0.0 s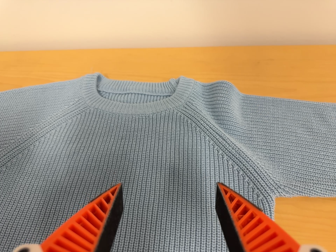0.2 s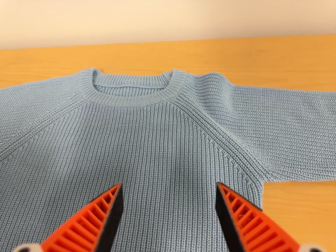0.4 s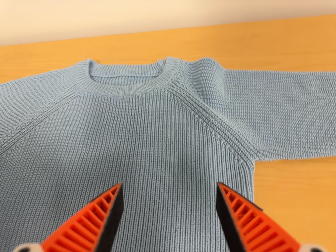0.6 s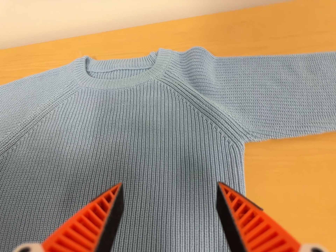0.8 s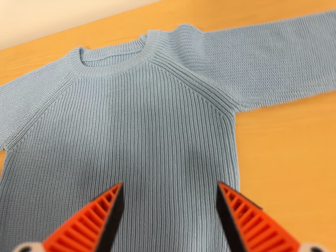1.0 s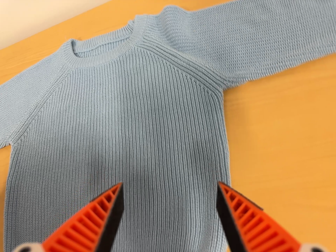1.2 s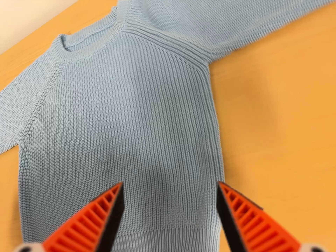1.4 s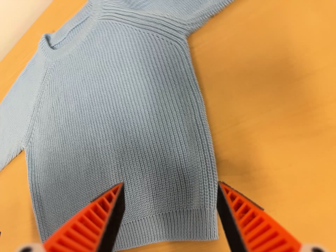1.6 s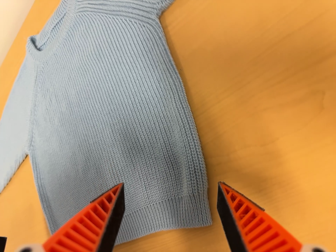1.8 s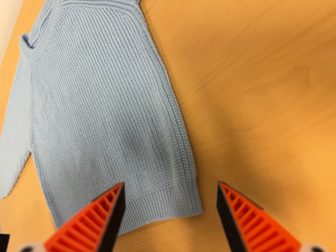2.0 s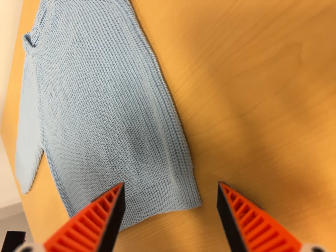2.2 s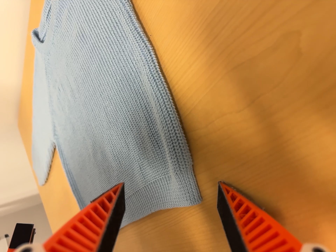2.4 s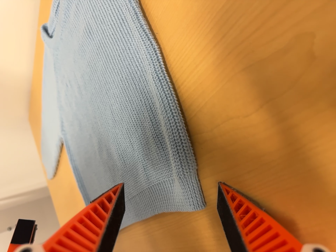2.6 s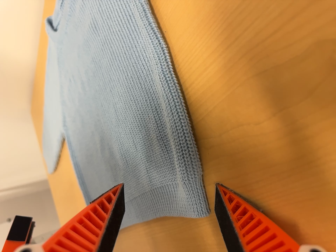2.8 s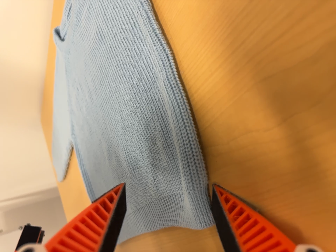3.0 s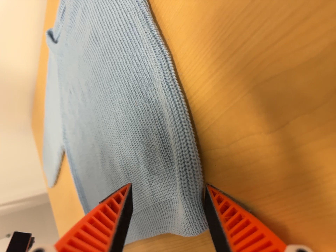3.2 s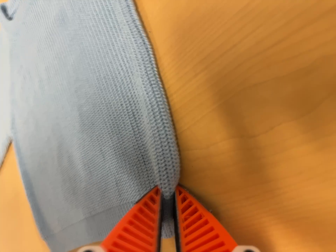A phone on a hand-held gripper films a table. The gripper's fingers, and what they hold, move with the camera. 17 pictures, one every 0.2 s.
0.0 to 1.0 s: The camera travels to its right, backward and toward the bottom of its view, about 14 cm. Its aim tips toward the bottom of its view by about 10 degrees, and the scene shifts upward. It rolls about its line of sight by about 15 degrees, and the scene rotates counterclockwise.
1.0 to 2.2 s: The camera pans to its left by about 25 degrees. It travels to its right, about 22 cm. Its aim tips toward the bottom of its view by about 15 degrees, and the scene shifts upward. It rolls about its line of sight by about 30 degrees, and the scene rotates counterclockwise.
2.2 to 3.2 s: The camera shifts only a little, or ends up much as it began.
The film runs forward here.
